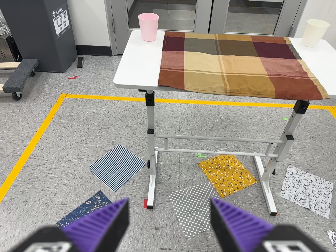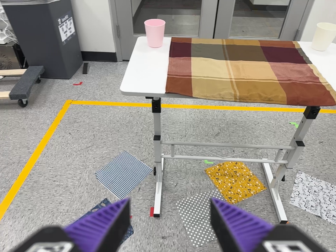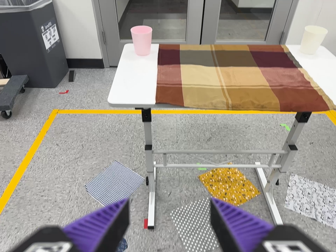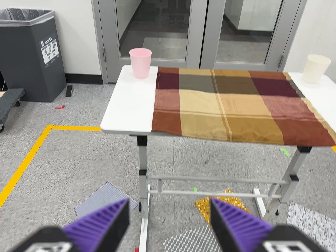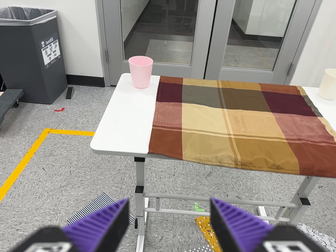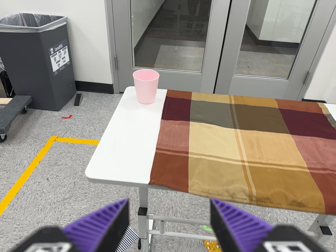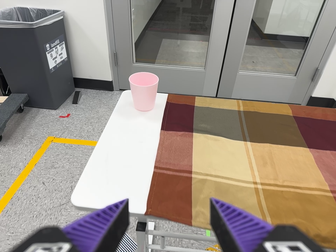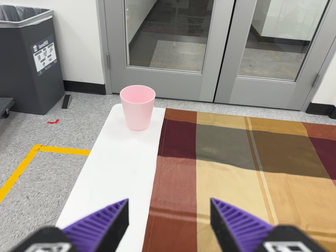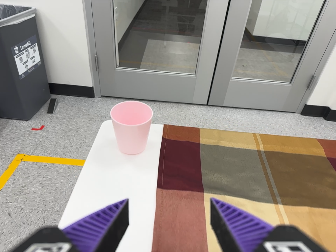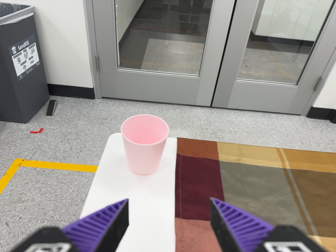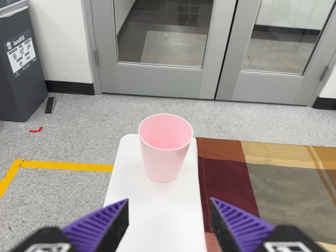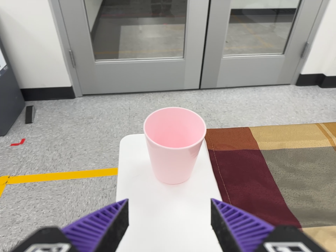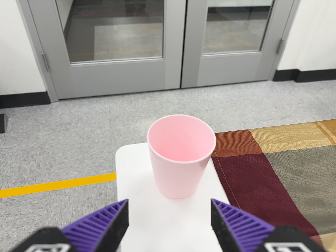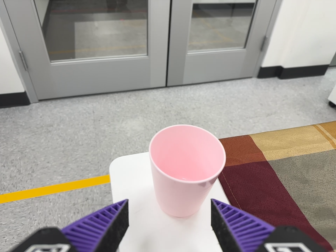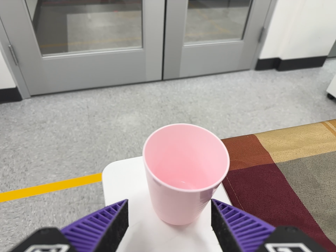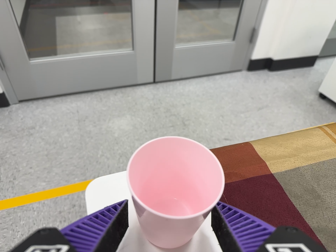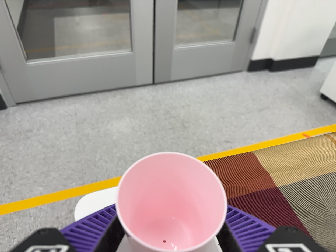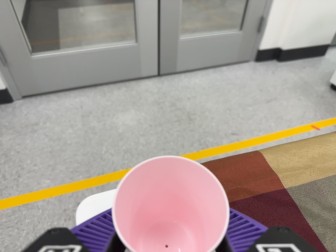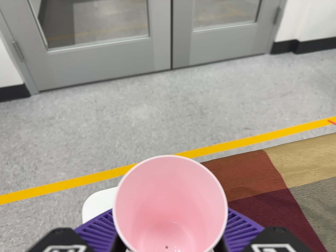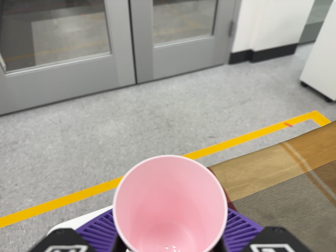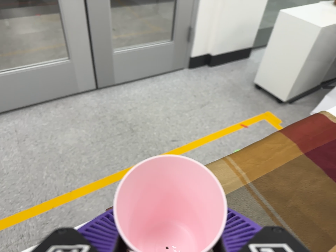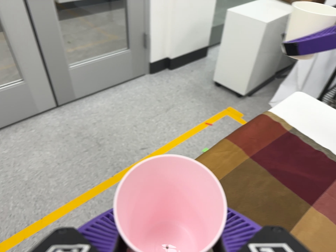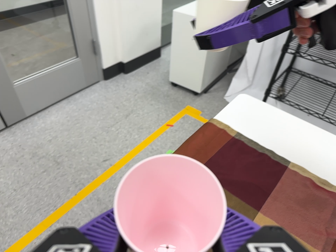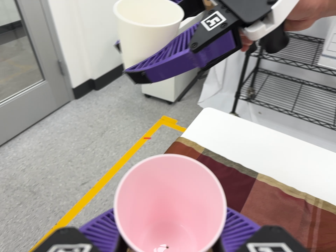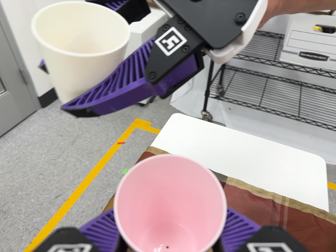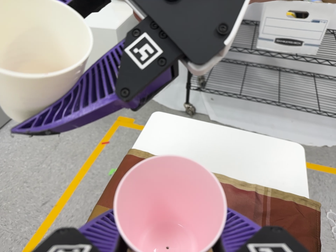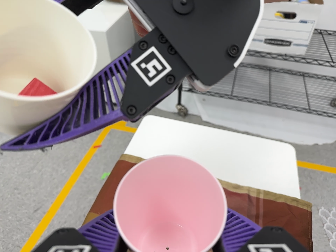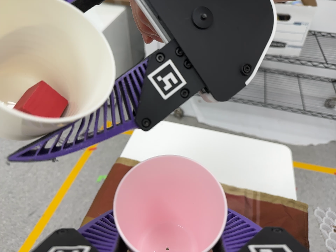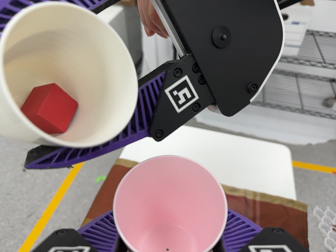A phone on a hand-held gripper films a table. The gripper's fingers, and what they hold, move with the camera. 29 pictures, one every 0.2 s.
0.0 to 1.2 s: The camera travels forward and toward the top of its view, about 38 cm, so what stands in front looms larger.
1.2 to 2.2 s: The camera travels forward, toward the top of its view and to its left, about 38 cm, so what stands in front looms larger. It rolls about its line of sight by about 10 degrees, and the scene rotates counterclockwise.
2.2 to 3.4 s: The camera travels forward and toward the top of its view, about 16 cm, so what stands in front looms larger.
3.4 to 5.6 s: The camera pans to its right by about 40 degrees. It travels toward the top of its view and to its right, about 34 cm, so close, fixed things drift downward. It rolls about its line of sight by about 40 degrees, and the scene rotates counterclockwise.
The film runs forward here.
